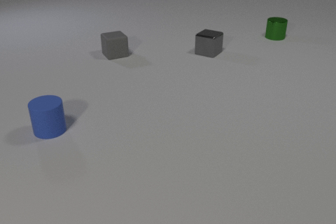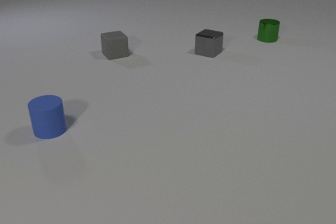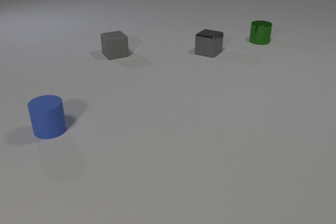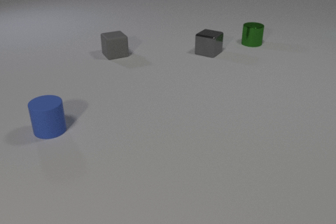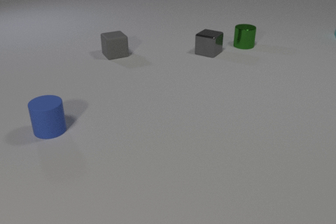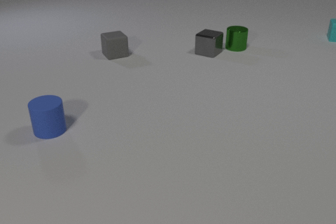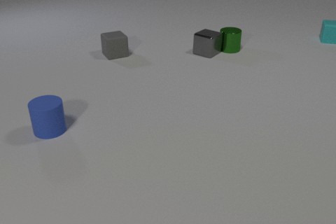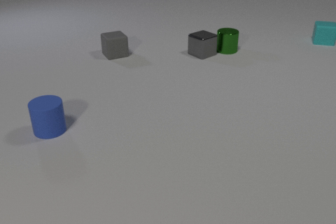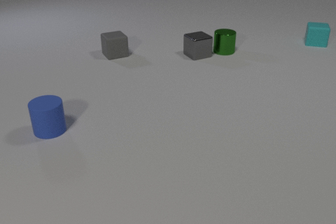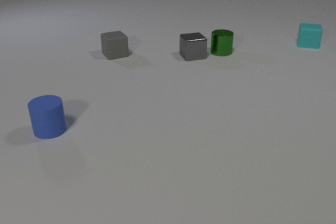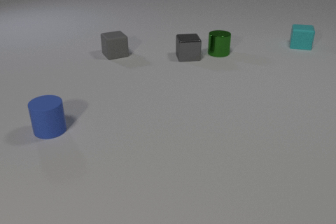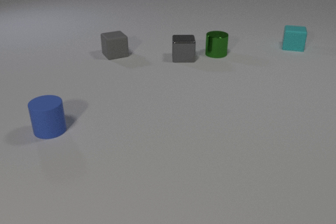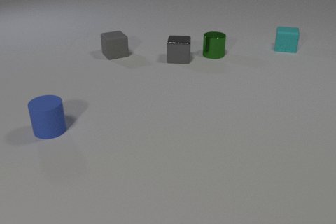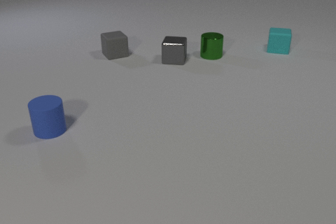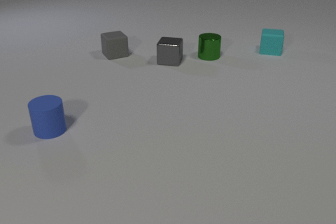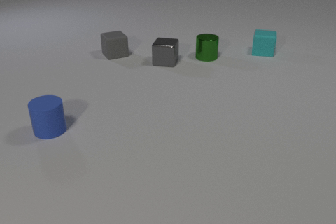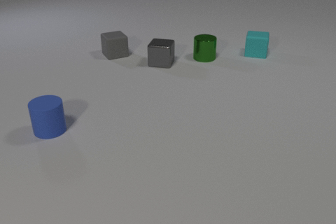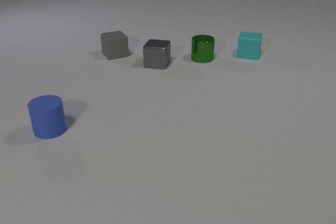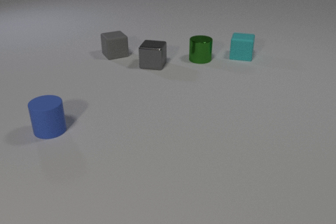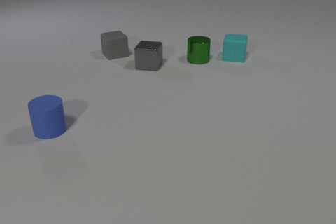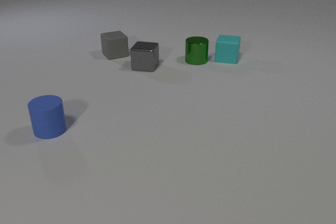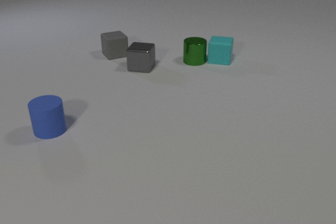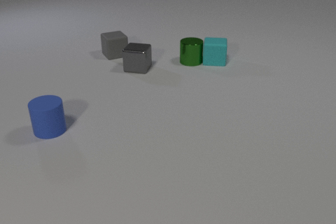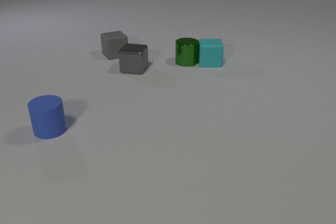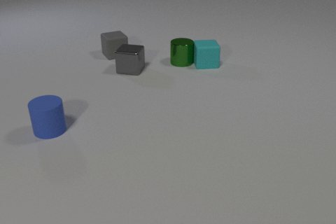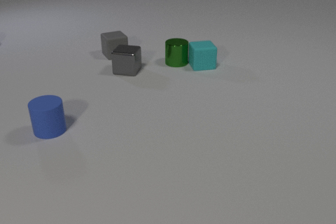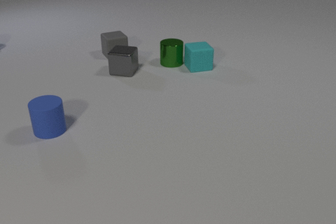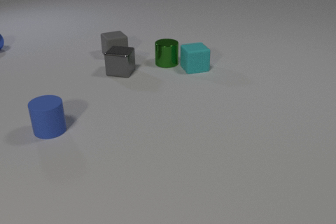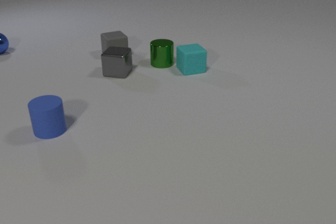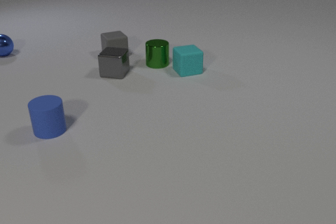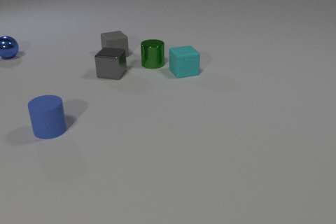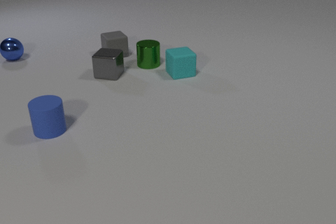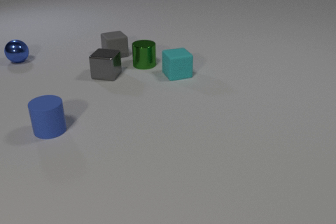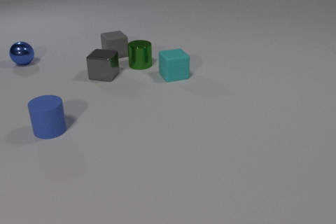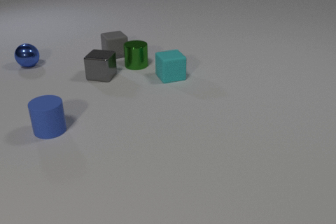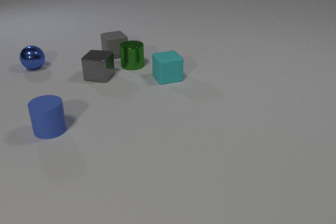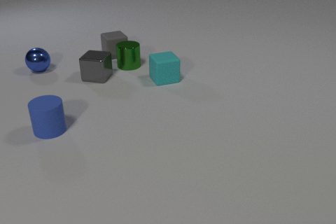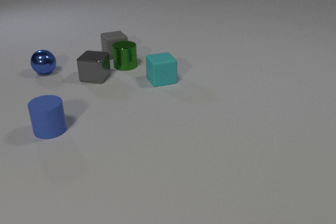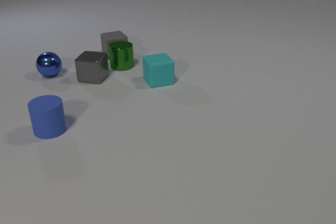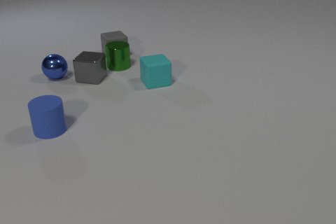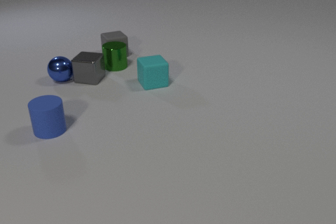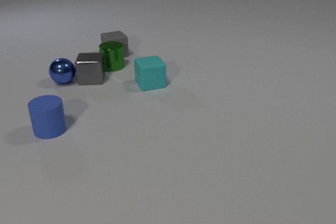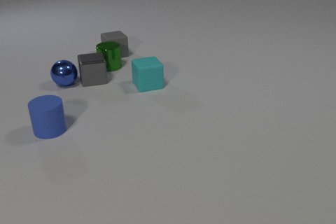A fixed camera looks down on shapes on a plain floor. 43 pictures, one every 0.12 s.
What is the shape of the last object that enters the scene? sphere.
What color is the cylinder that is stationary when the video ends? blue.
How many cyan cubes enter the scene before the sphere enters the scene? 1.
0.00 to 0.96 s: The green metal cylinder slides toward the camera and to the left. The gray metal cube slides to the left and toward the camera, spins clockwise seen from above by about 30 degrees, its near face sliding to the left. The cyan rubber cube comes in at the right edge, slides toward the camera and to the left. The green metal cylinder and the gray metal cube collide.
0.96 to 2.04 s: The green metal cylinder slides toward the camera and to the left. The gray metal cube slides to the left and toward the camera, spins clockwise seen from above by about 45 degrees, its near face sliding to the left. The cyan rubber cube slides to the left and toward the camera.
2.04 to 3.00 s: The green metal cylinder slides to the left and toward the camera. The gray metal cube slides to the left and toward the camera. The cyan rubber cube slides to the left and toward the camera, spins so that its near face slides to the right, counterclockwise seen from above. The green metal cylinder and the cyan rubber cube collide.
3.00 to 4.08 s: The green metal cylinder slides to the left. The gray metal cube slides to the left and toward the camera. The blue metal sphere comes in at the left edge, rolls toward the camera and to the right. The cyan rubber cube slides to the left and toward the camera.
4.08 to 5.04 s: The green metal cylinder slides to the left. The gray metal cube slides to the left and toward the camera, spins counterclockwise seen from above by about 30 degrees, its near face sliding to the right. The blue metal sphere rolls toward the camera and to the right. The cyan rubber cube slides to the left and toward the camera. The gray metal cube and the blue metal sphere collide.
